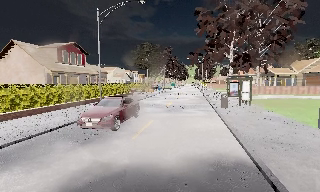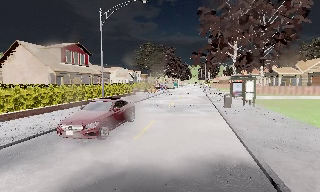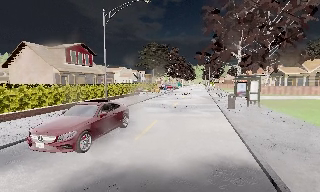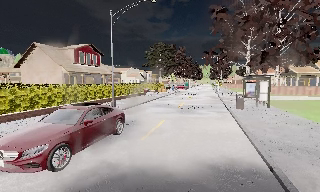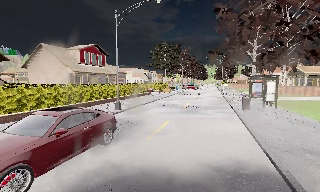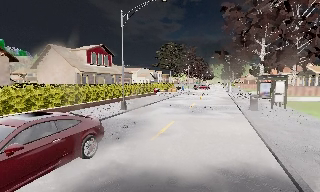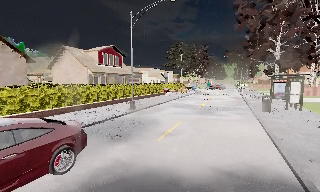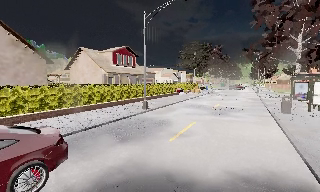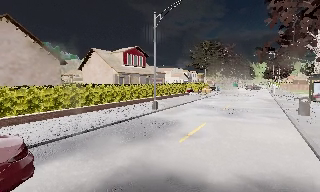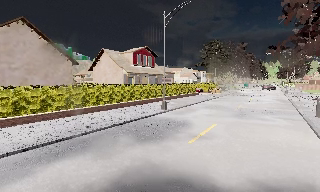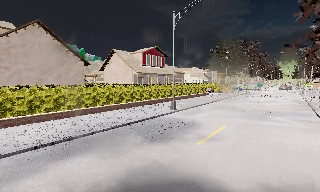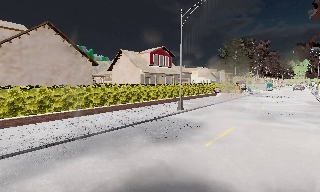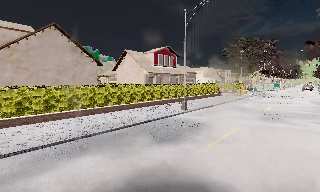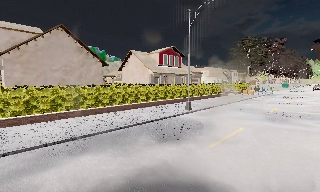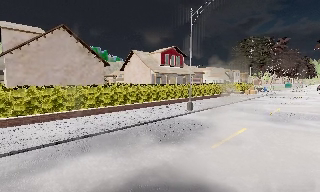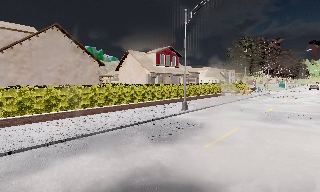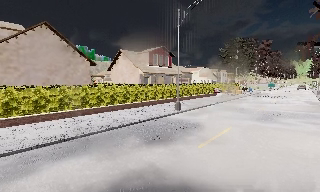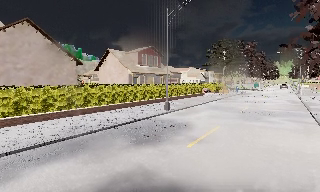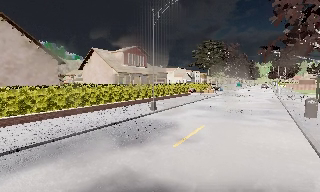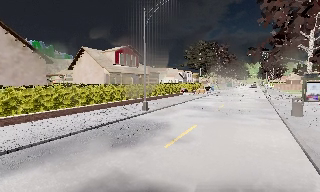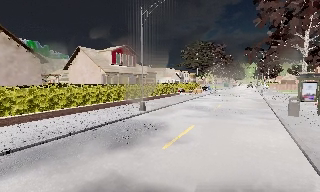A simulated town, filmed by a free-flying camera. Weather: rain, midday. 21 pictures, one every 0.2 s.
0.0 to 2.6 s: The camera pans to its left, which is counterclockwise from overhead, by about 35 degrees. It travels to its right and forward, about 1 m.
2.6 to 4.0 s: The camera swings to its right by about 15 degrees, and the scene slides to the left.
The film runs forward here.
